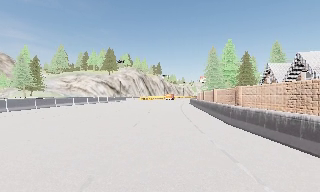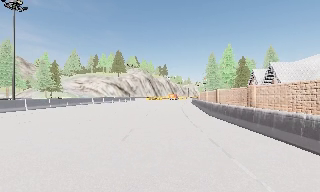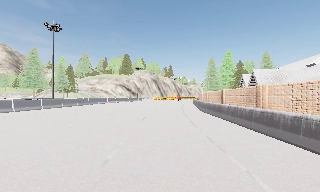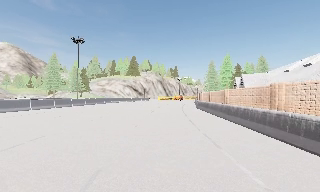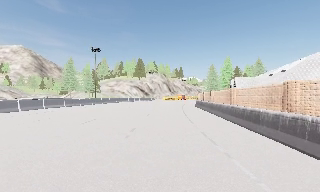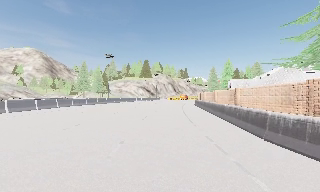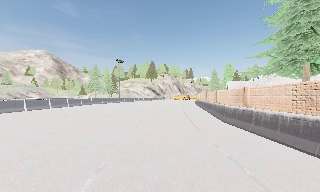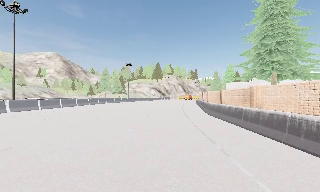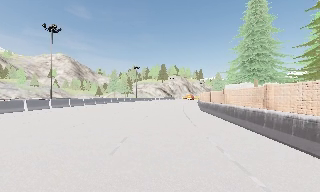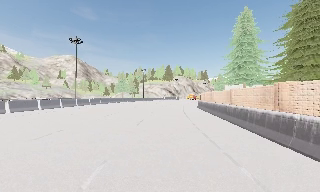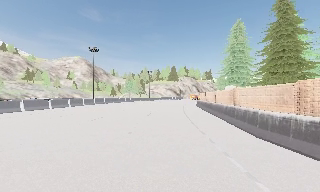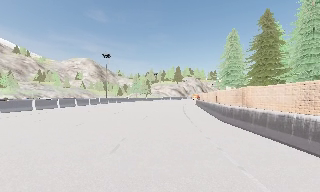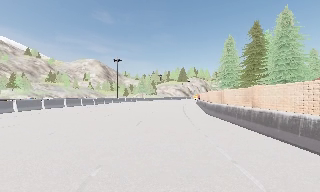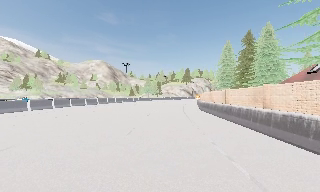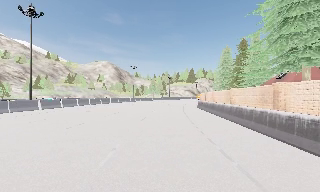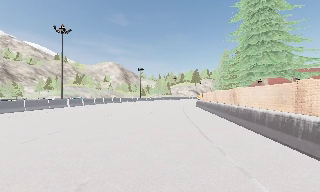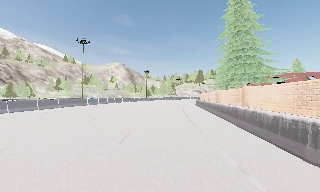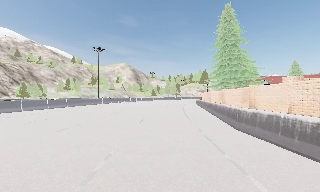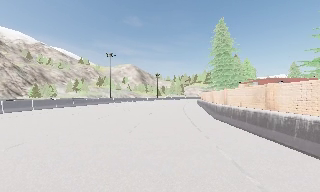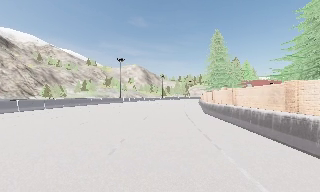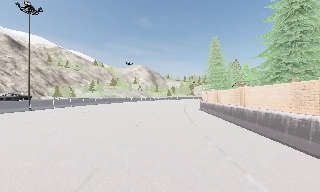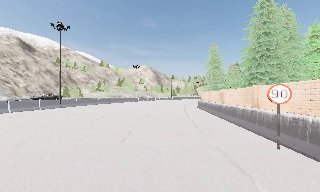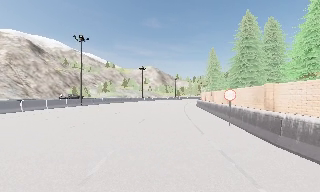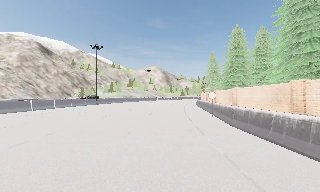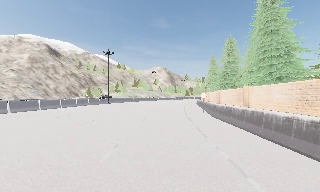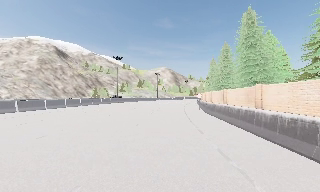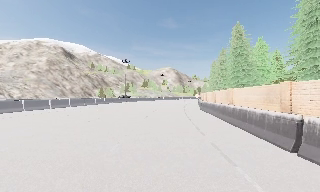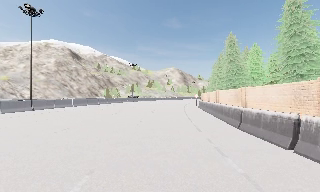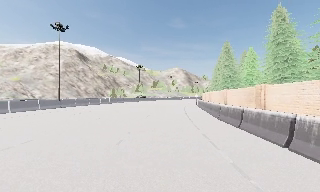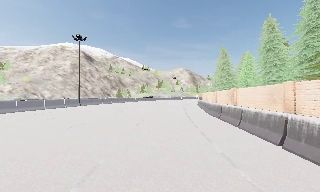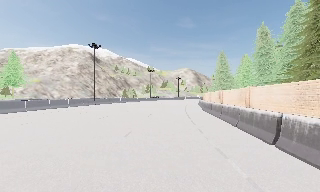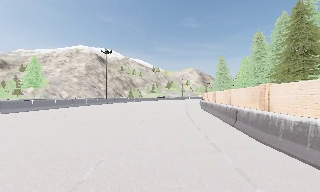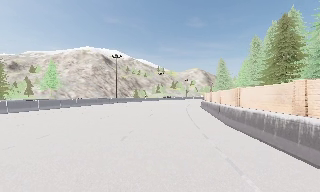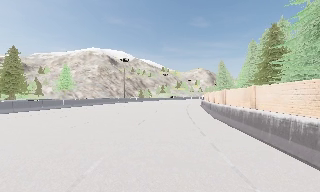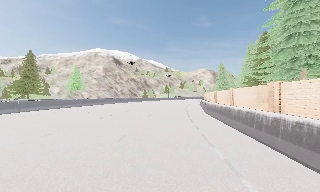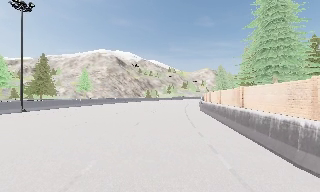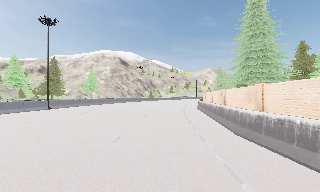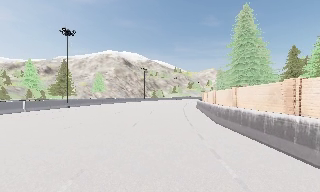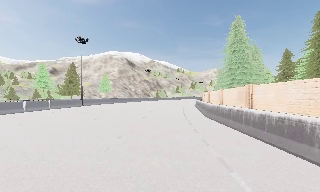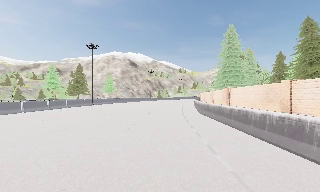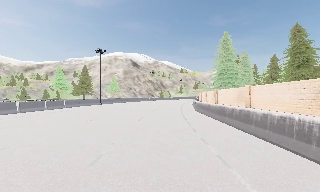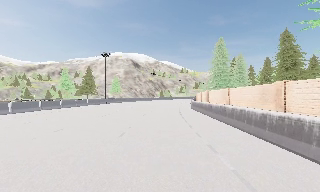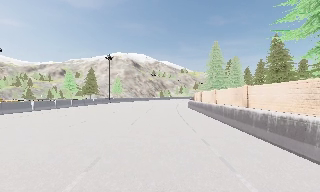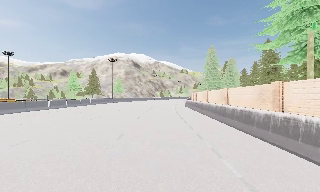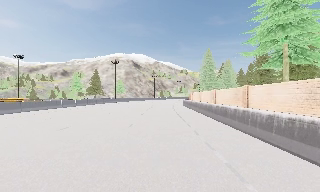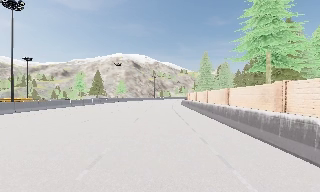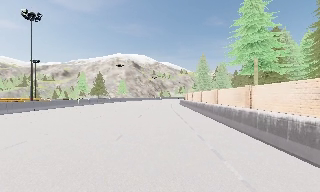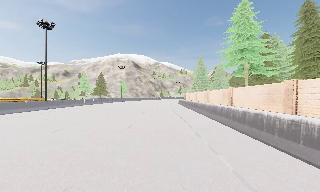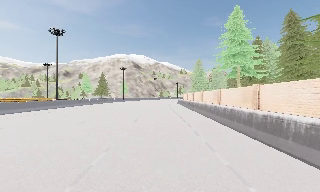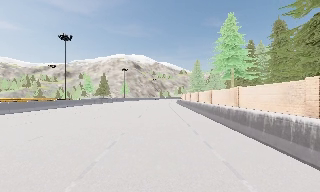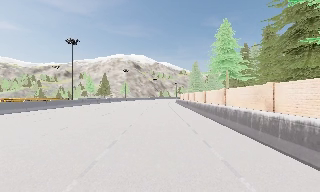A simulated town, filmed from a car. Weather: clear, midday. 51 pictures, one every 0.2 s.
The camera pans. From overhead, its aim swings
counterclockwise.
The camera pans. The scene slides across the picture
to the right.
0.0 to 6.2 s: The camera swings to its left by about 55 degrees, and the scene slides to the right. It travels backward, about 140 m.
6.2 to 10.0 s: The scene slides to the right, as the camera pans about 10 degrees to its left. It travels backward, about 55 m, so what stands in front gets smaller.
The film runs backward here.
